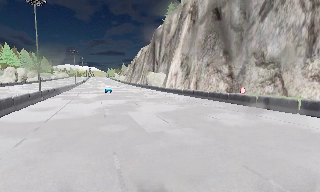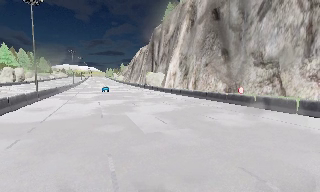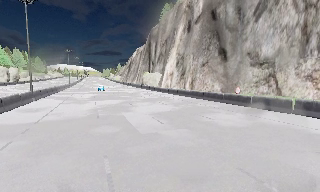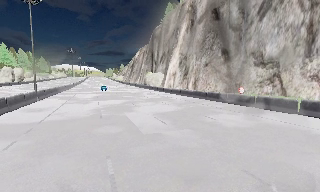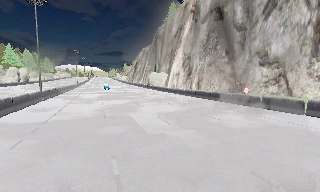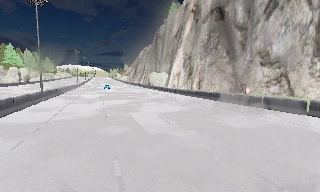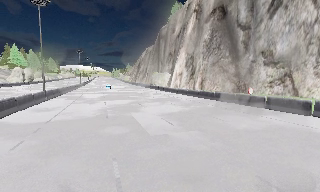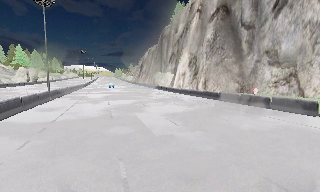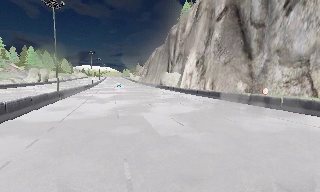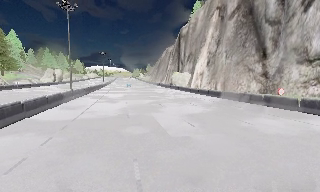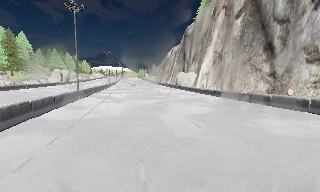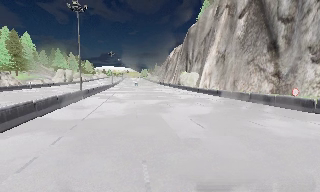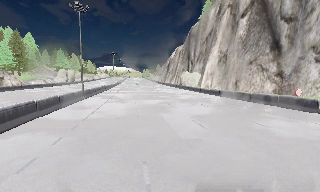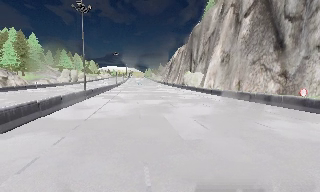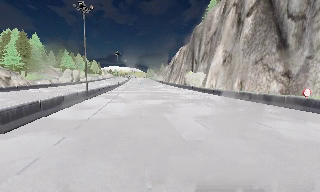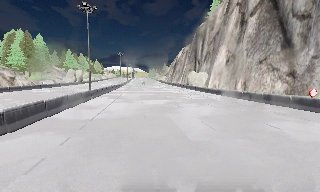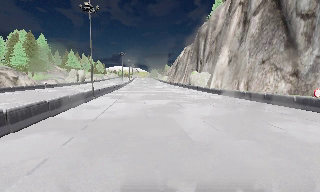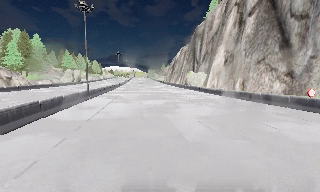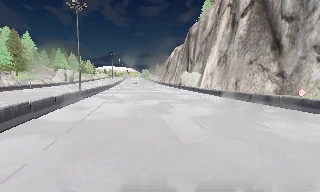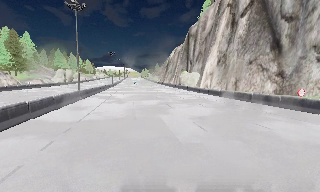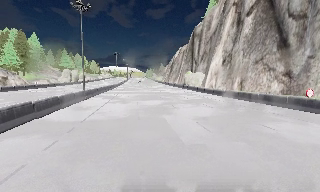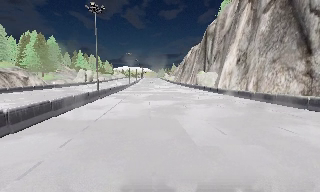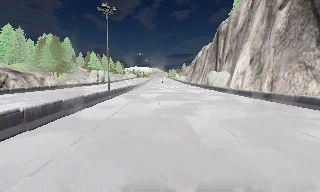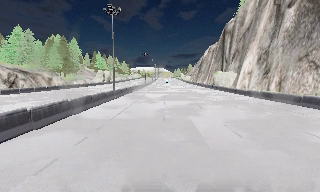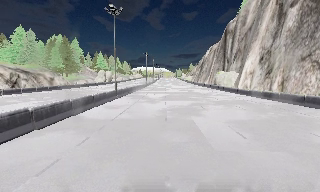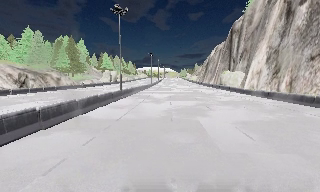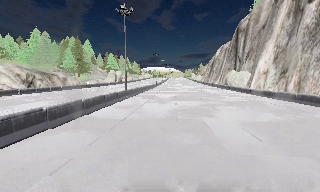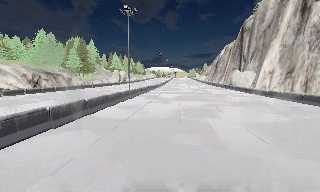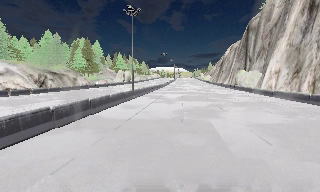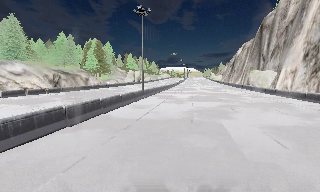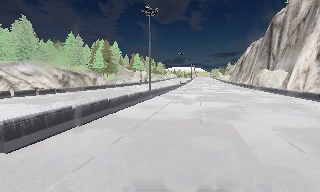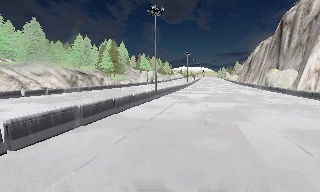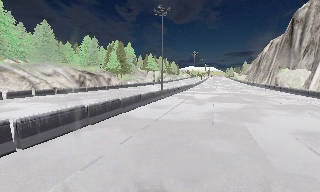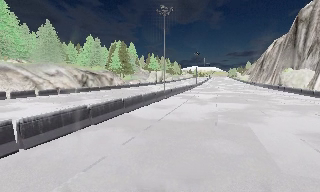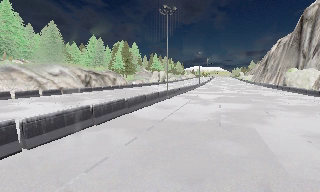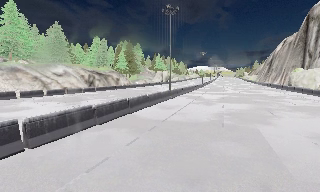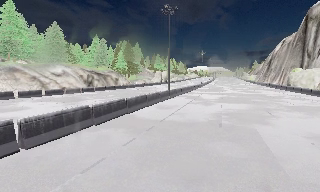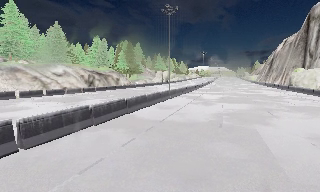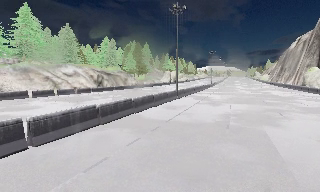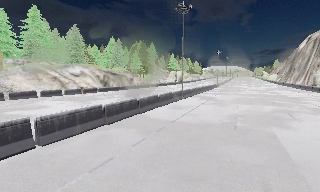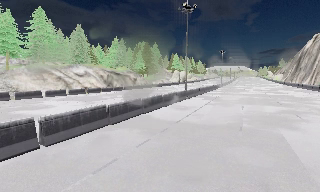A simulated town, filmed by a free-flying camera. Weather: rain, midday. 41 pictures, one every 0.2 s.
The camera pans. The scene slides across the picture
to the right.
The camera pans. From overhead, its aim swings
counterclockwise.
0.0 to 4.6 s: The scene slides to the right, as the camera pans about 25 degrees to its left. It travels forward, about 1.5 m, so what stands in front looms larger.
4.6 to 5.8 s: The scene slides to the right, as the camera pans about 10 degrees to its left.
5.8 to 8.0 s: The camera swings to its left by about 15 degrees, and the scene slides to the right. It travels forward, about 1 m, so what stands in front looms larger.
The film runs forward here.
